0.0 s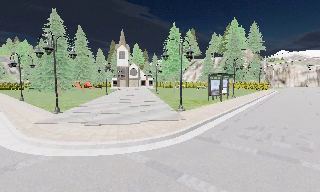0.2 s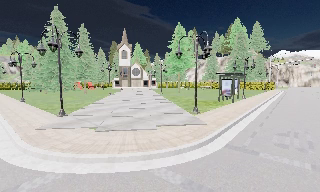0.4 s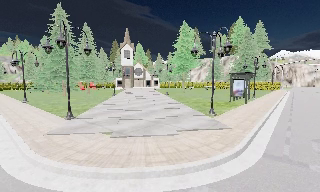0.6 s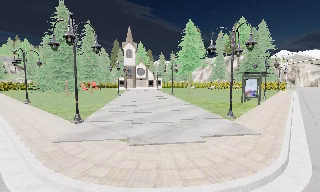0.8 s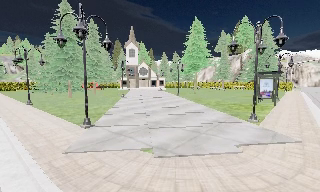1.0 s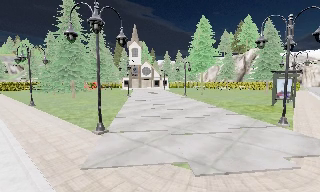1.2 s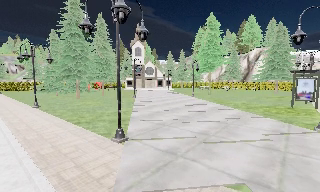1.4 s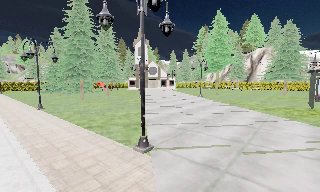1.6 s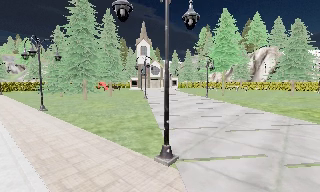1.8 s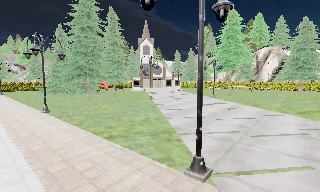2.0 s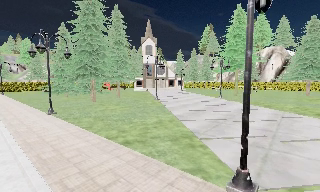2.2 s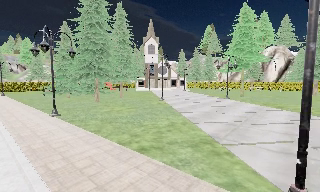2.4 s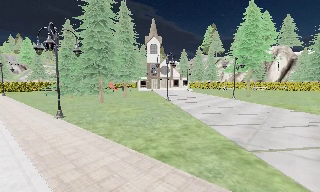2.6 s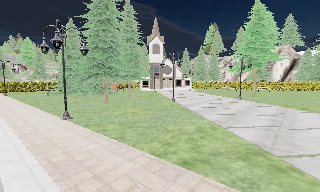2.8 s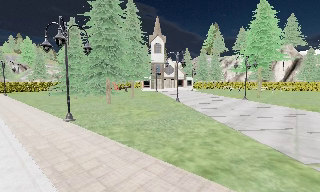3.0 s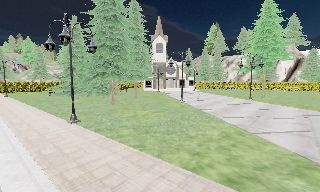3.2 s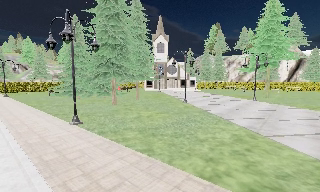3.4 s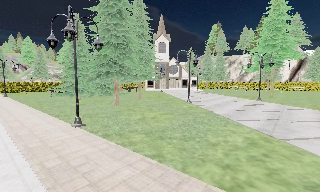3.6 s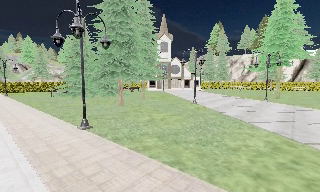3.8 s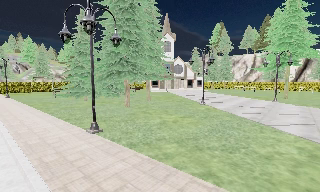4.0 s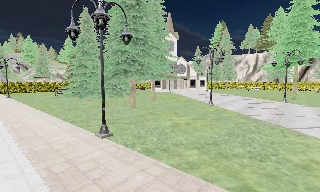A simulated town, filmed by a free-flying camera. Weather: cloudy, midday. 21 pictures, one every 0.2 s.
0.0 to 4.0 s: The camera travels to its left and forward, about 16 m, so close, fixed things drift to the right. It loses speed.
The film runs forward here.
